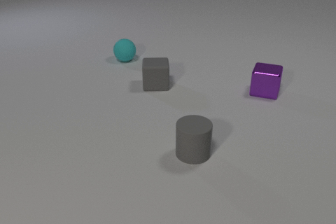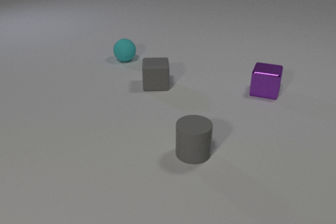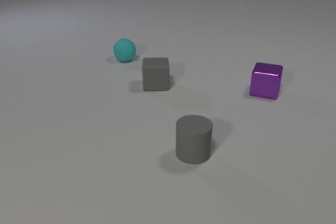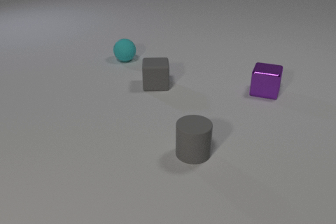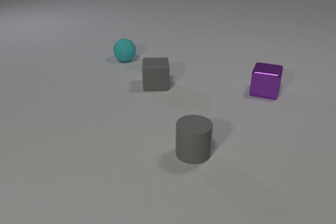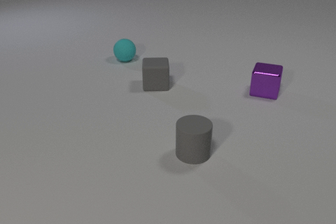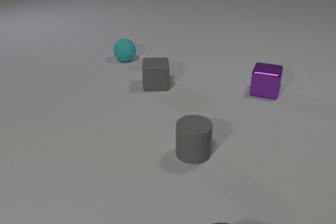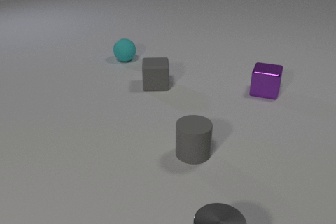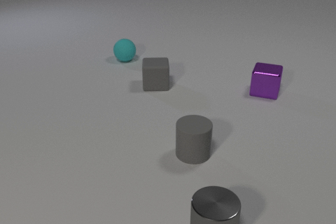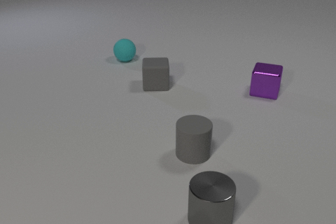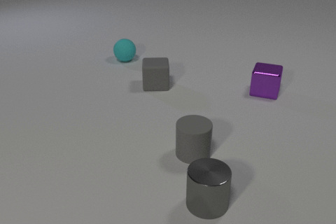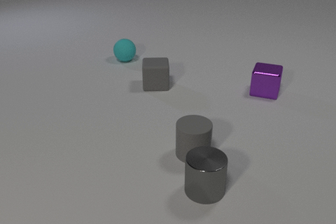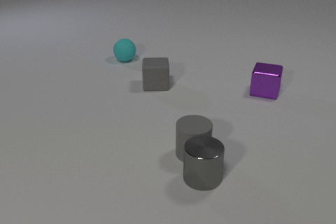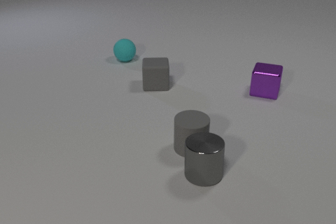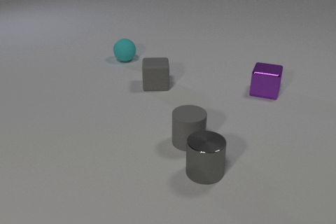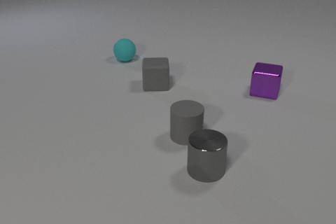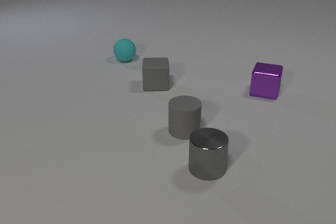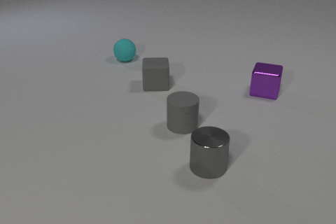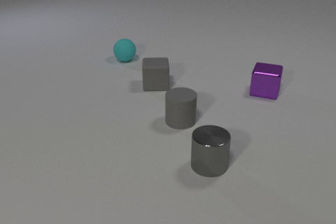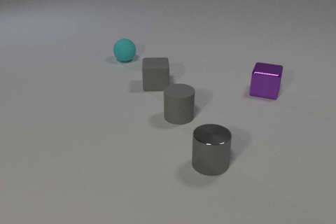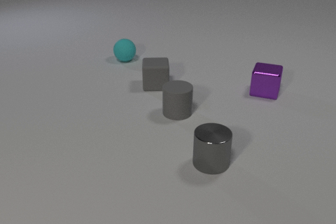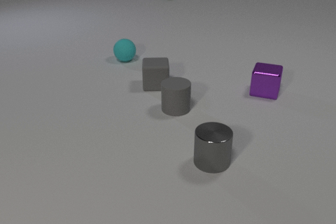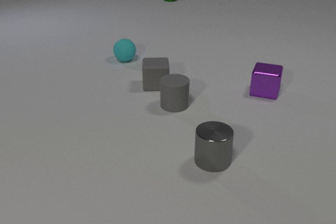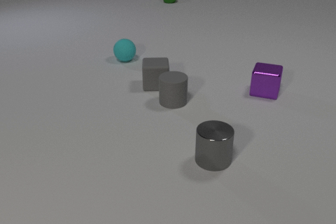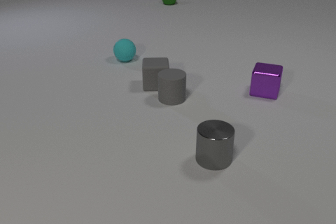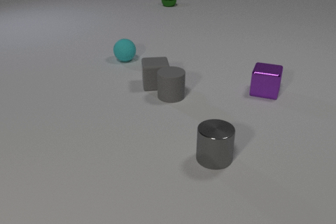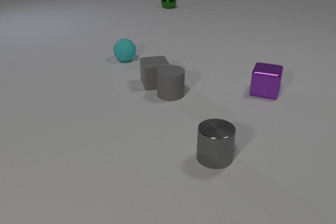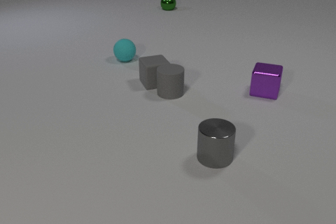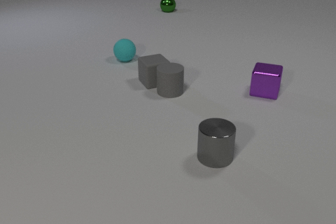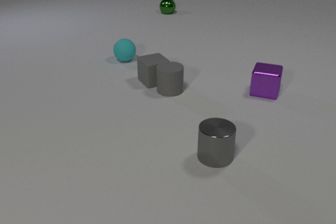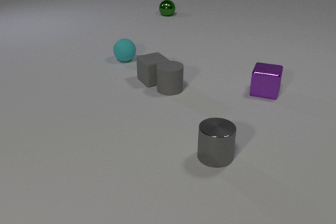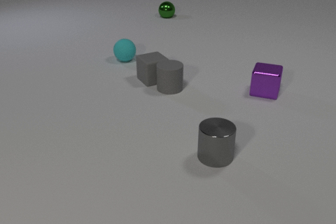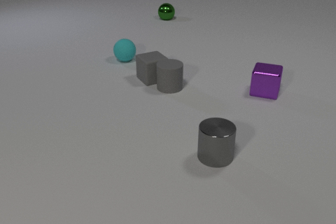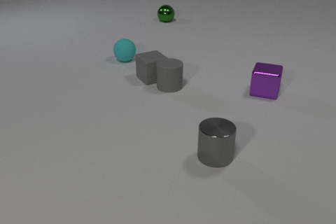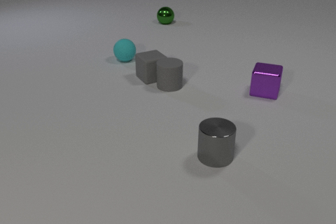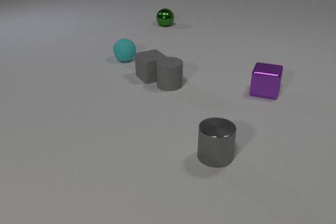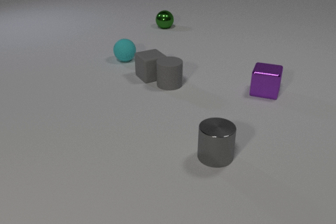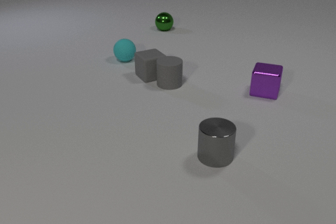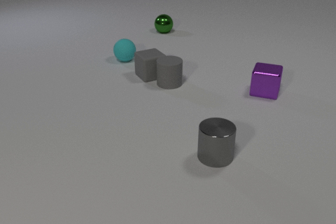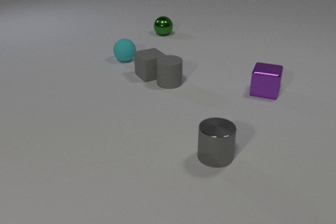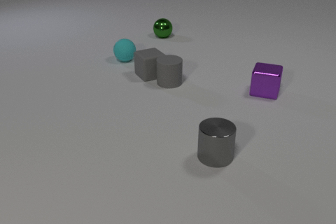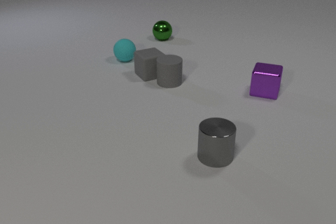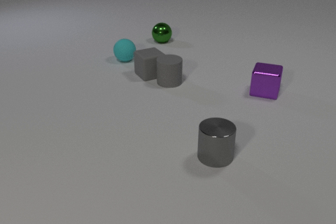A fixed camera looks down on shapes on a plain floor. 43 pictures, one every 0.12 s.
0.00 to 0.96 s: The gray metal cylinder comes in at the bottom edge, slides away from the camera.
0.96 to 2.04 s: The gray metal cylinder slides away from the camera. The gray rubber cylinder slides away from the camera. The gray metal cylinder and the gray rubber cylinder collide.
2.04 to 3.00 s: The gray metal cylinder slides away from the camera. The gray rubber cylinder slides away from the camera. The green metal sphere comes in at the top edge, rolls toward the camera. The gray rubber cylinder and the gray rubber cube collide.
3.00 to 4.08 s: The gray rubber cylinder slides away from the camera. The green metal sphere rolls toward the camera. The gray rubber cube slides away from the camera, spins so that its near face slides to the right, counterclockwise seen from above.
4.08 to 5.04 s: The gray rubber cylinder slides away from the camera. The green metal sphere rolls toward the camera. The gray rubber cube slides away from the camera.
What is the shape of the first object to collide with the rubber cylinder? cylinder.
What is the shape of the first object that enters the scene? cylinder.
Are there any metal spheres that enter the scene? yes.
